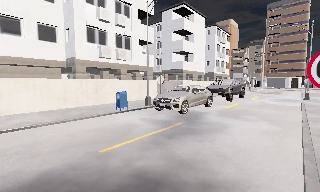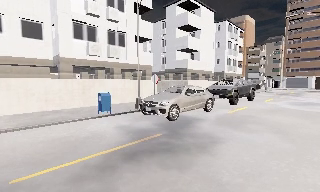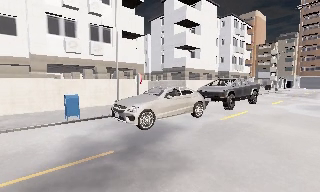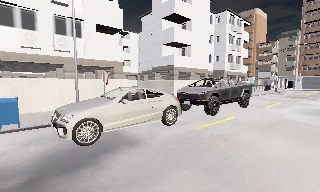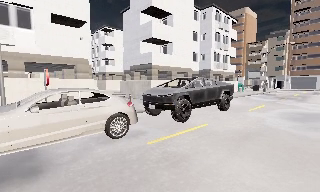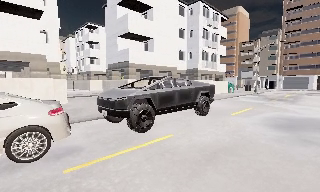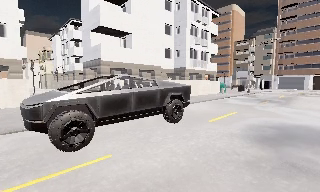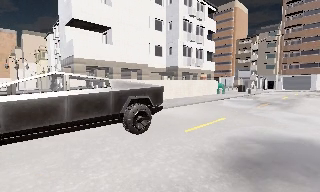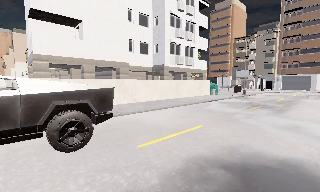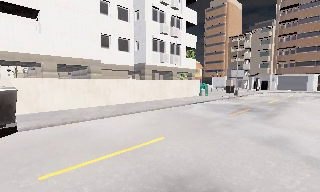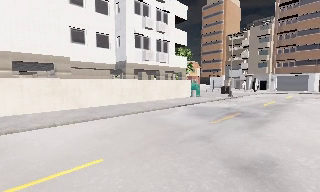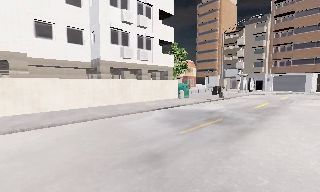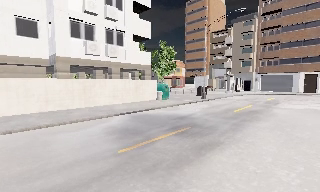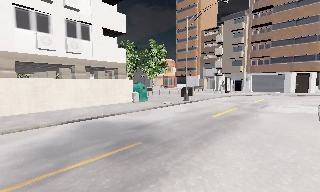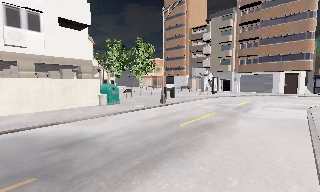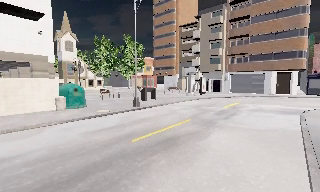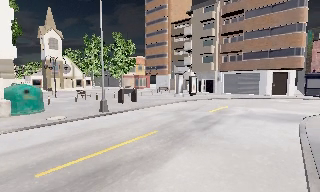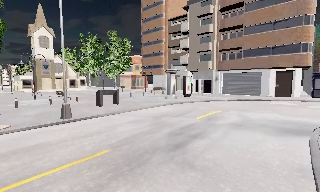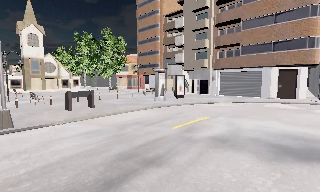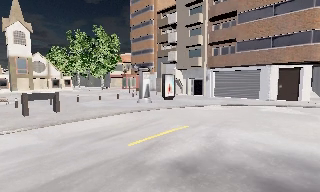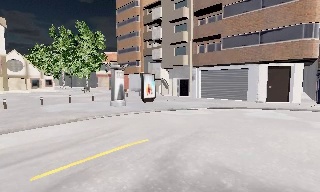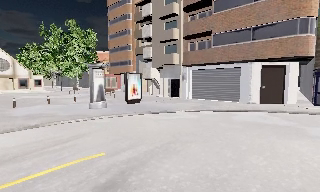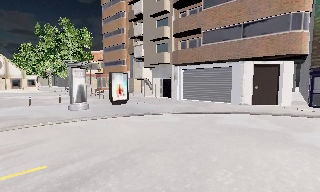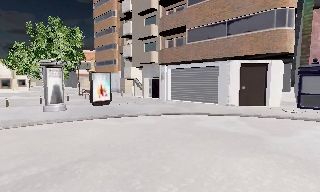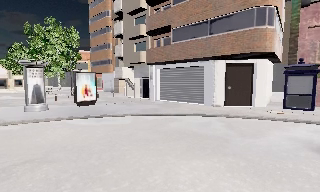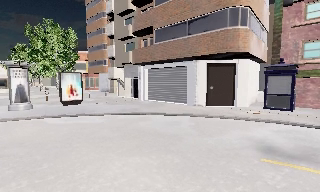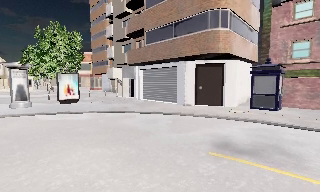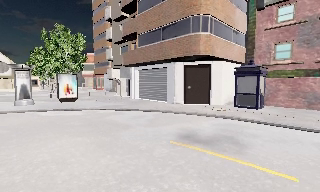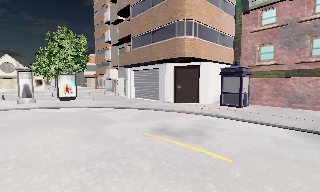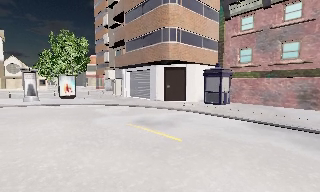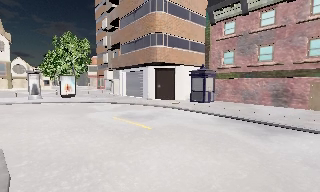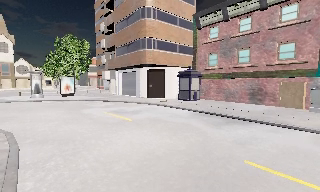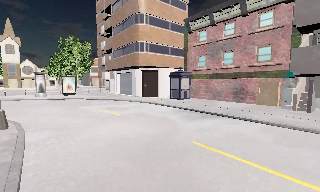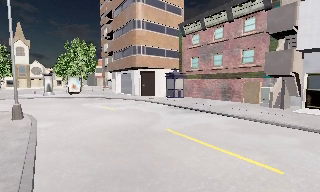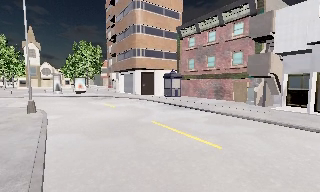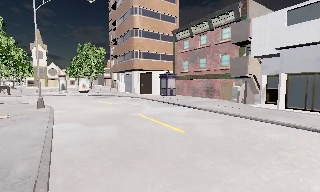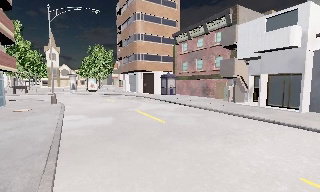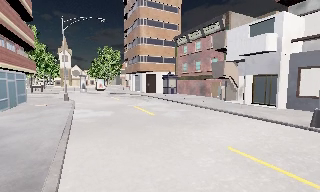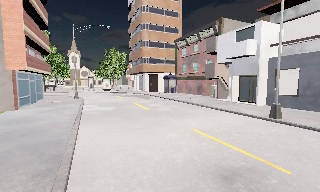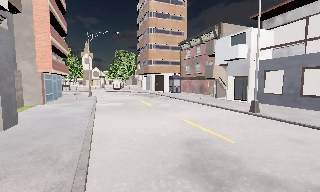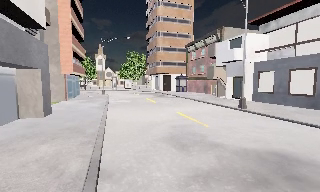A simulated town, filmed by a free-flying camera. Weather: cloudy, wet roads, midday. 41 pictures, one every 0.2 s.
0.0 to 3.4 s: The camera travels forward and to its right, about 35 m, so what stands in front looms larger.
3.4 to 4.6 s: The camera travels to its right and forward, about 10 m, so close, fixed things drift to the left. It loses speed.
4.6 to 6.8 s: The camera pans to its left, which is counterclockwise from overhead, by about 15 degrees. It travels to its right and backward, about 16 m, so close, fixed things drift to the left.
6.8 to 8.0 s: The camera pans to its left, which is counterclockwise from overhead, by about 15 degrees. It travels backward and to its right, about 11 m, so what stands in front gets smaller.
The film runs forward here.
